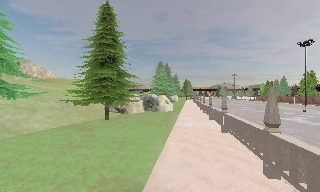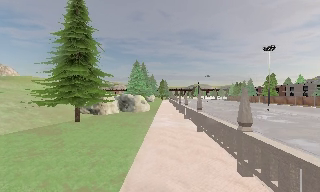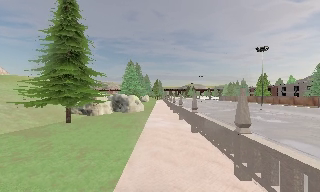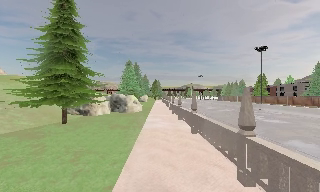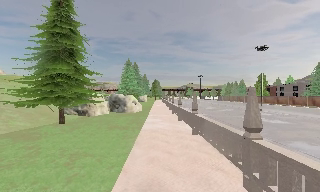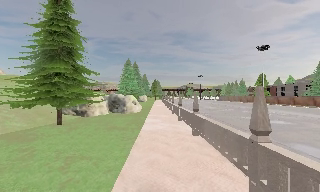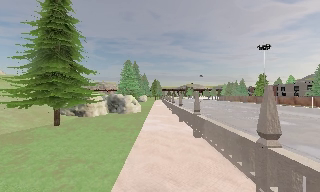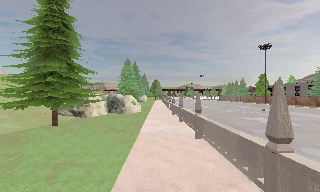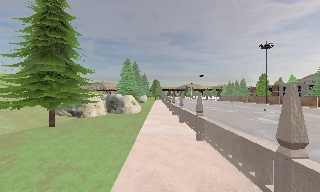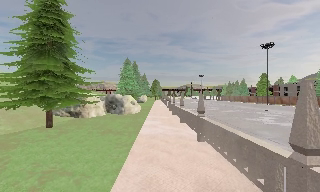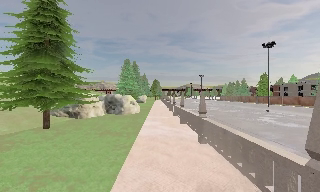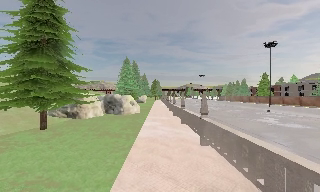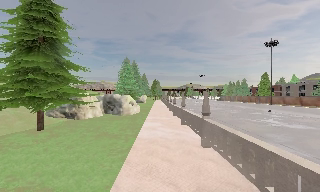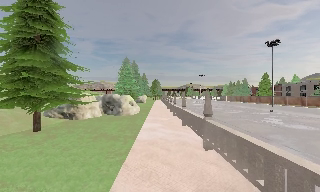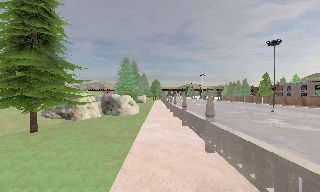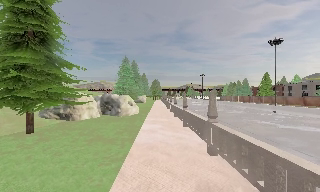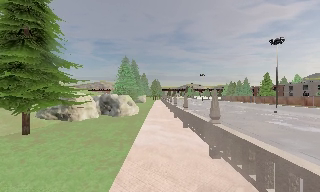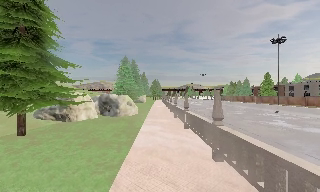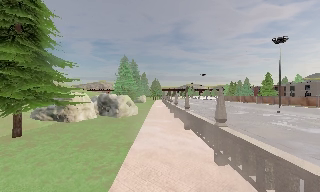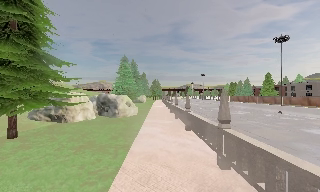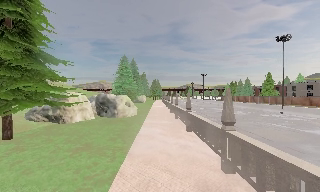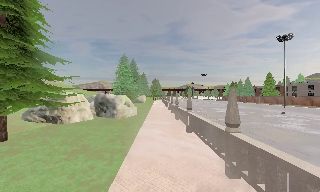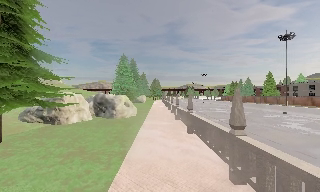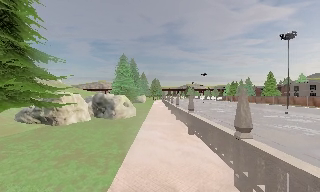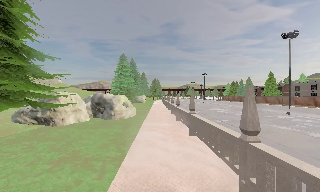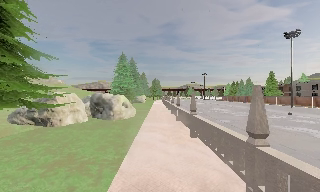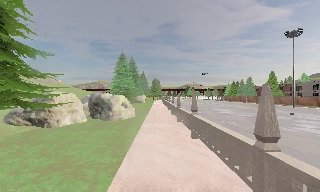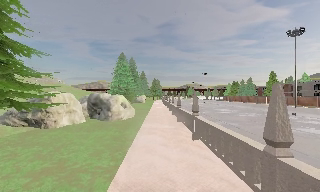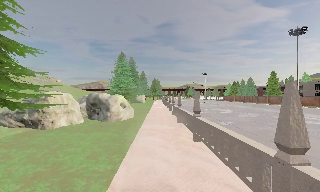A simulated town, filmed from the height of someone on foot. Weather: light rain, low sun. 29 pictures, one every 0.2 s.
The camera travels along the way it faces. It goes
forward.
0.0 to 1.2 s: The camera pans to its right, which is clockwise from overhead, by about 10 degrees. It travels forward, about 2 m, so what stands in front looms larger.
1.2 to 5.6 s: The camera travels forward, about 7 m, so what stands in front looms larger.
The film runs forward here.
